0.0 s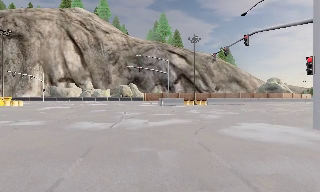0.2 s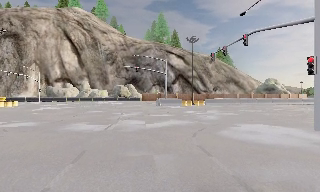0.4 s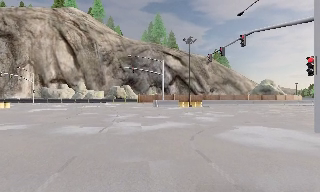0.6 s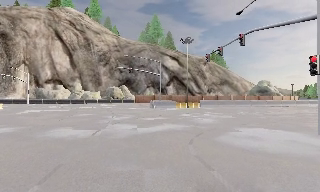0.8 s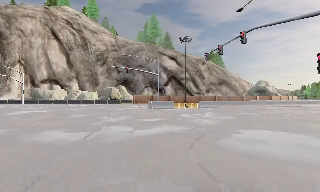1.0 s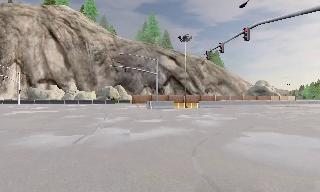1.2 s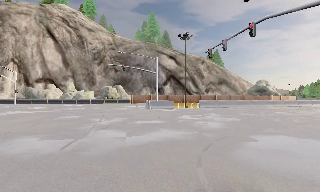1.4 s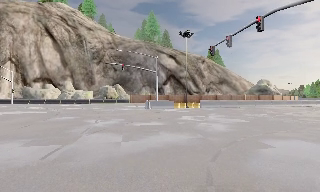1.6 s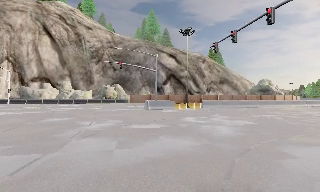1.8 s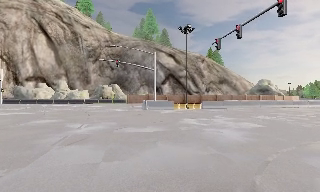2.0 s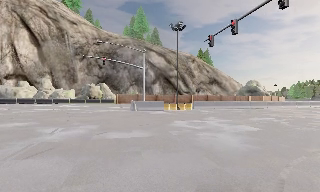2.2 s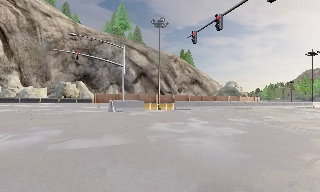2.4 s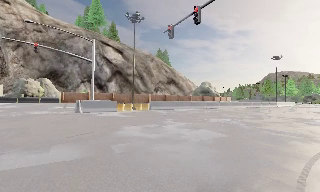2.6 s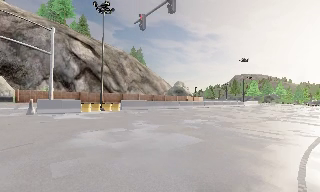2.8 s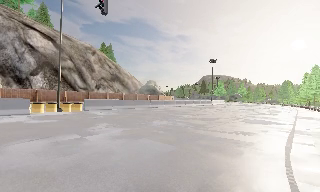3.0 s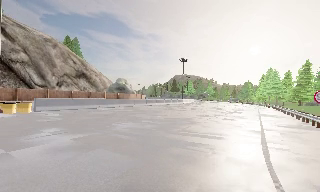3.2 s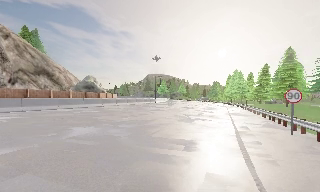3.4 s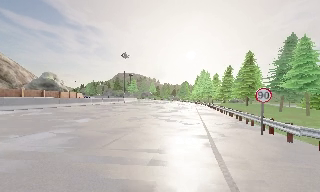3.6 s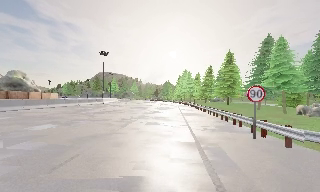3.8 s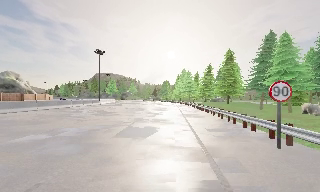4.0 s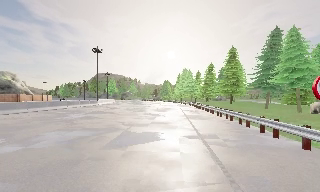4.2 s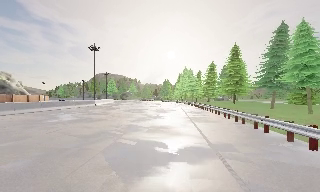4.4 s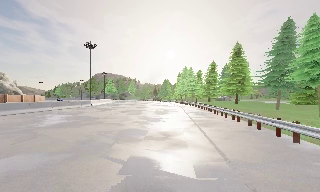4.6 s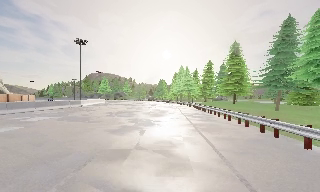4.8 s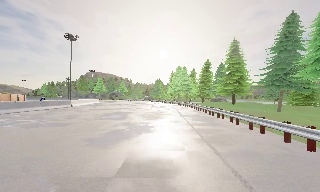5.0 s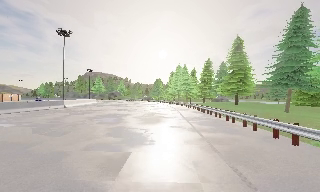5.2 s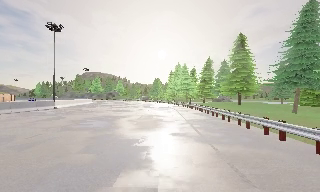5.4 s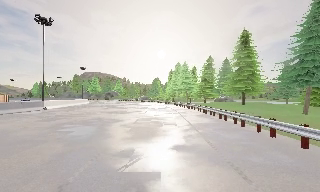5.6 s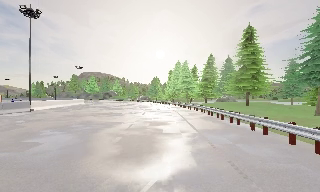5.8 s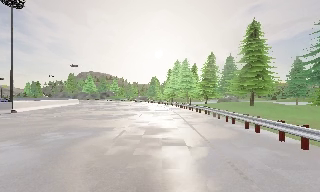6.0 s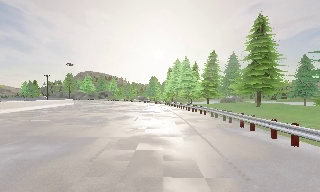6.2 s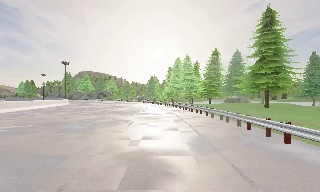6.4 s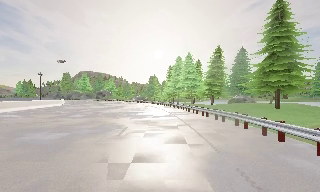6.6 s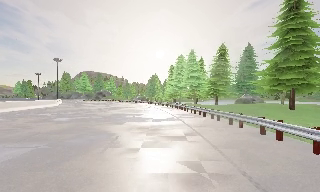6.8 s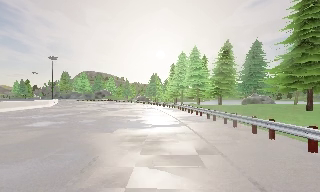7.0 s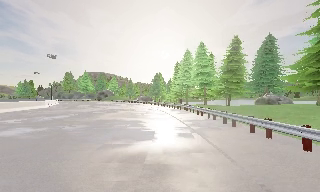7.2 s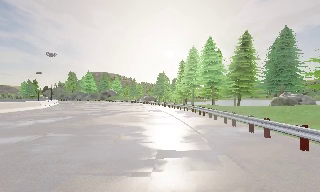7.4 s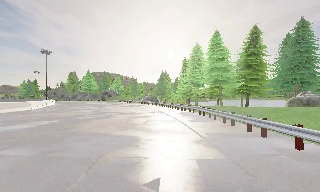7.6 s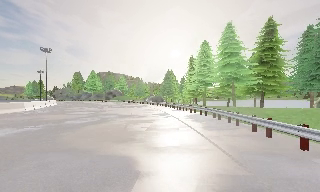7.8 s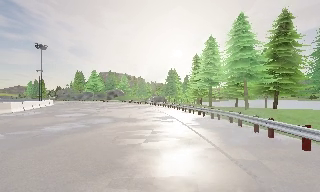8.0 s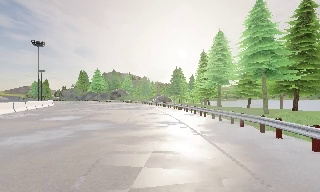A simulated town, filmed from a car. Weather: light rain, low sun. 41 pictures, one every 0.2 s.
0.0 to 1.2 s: The camera travels forward, about 3 m, so what stands in front looms larger. It gains speed.
1.2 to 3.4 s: The camera swings to its right by about 70 degrees, and the scene slides to the left. It travels forward, about 12 m.
3.4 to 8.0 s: The camera travels forward, about 45 m, so what stands in front looms larger.
The film runs forward here.
